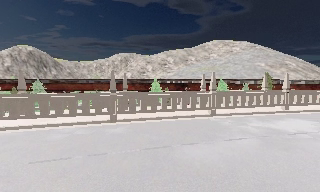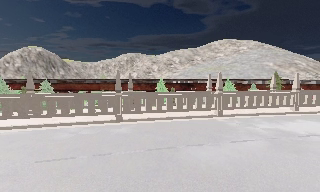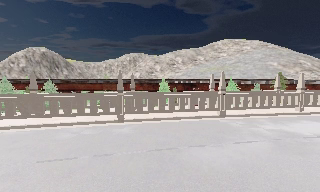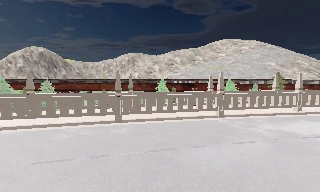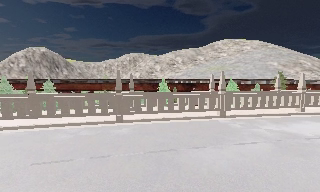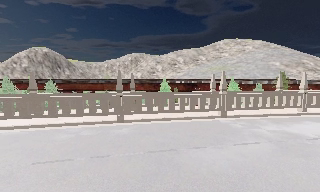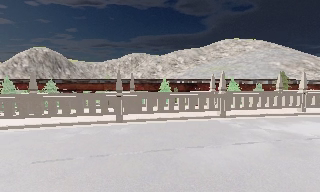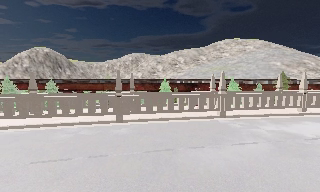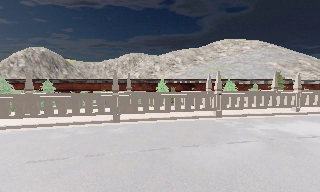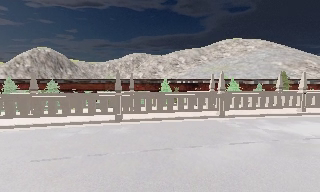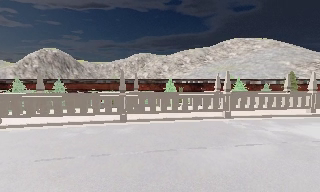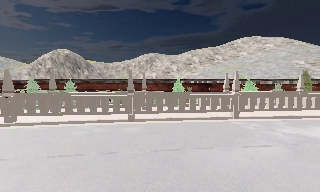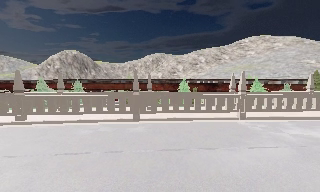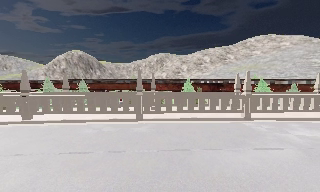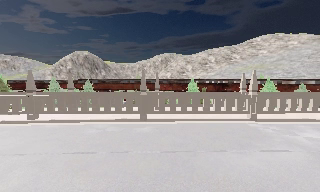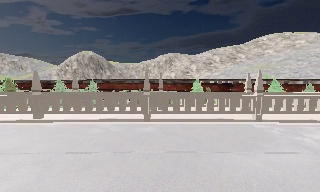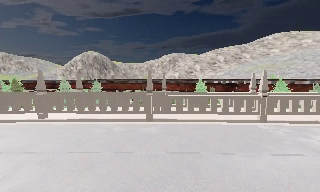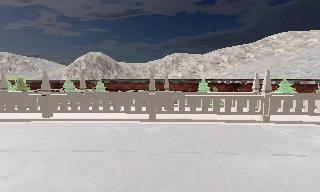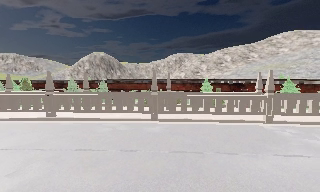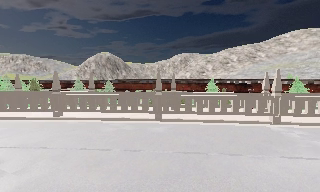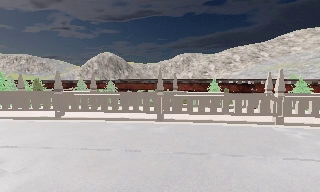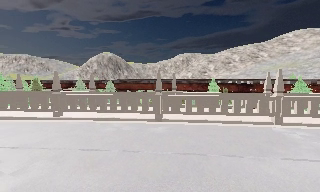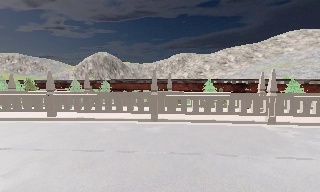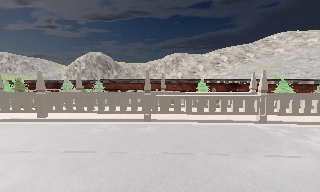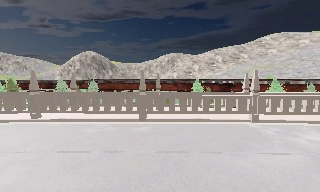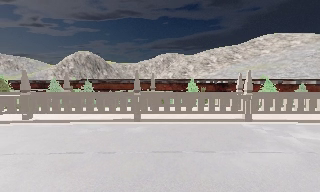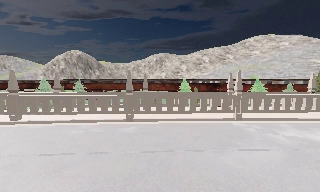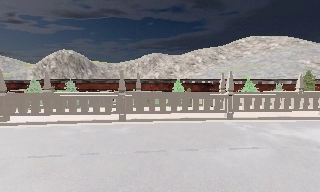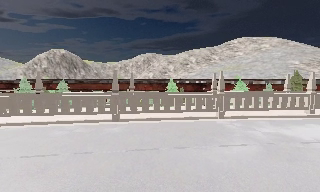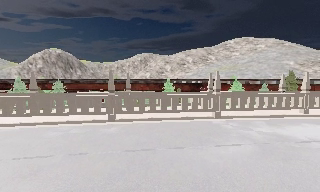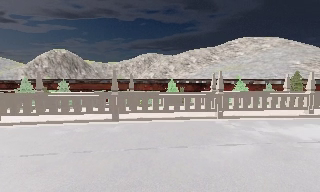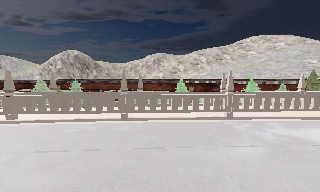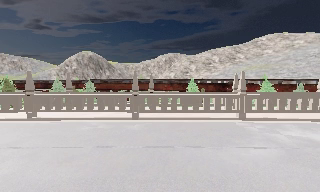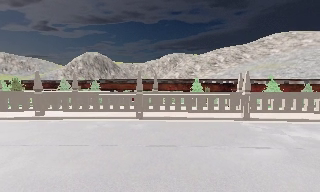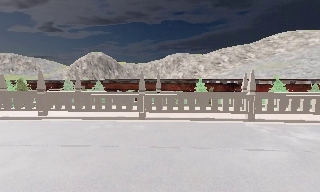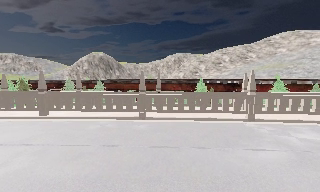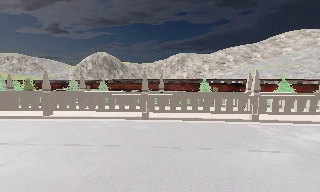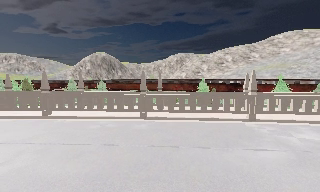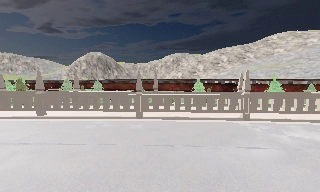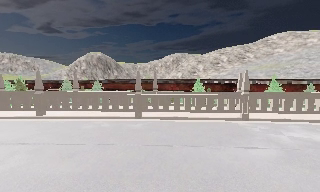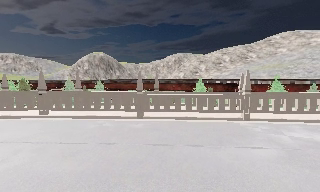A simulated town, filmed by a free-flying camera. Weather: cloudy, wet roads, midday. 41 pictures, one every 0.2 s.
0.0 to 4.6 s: The camera swings to its left by about 20 degrees, and the scene slides to the right. It travels to its right, about 1 m.
4.6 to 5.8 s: The camera swings to its right by about 10 degrees, and the scene slides to the left.
5.8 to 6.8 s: The camera swings to its left by about 10 degrees, and the scene slides to the right.
6.8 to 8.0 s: The camera shifts only a little, or ends up much as it began.
The film runs backward here.
